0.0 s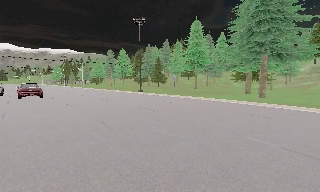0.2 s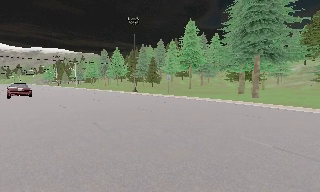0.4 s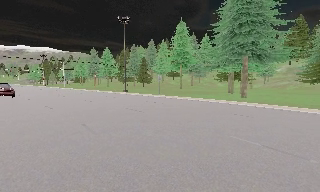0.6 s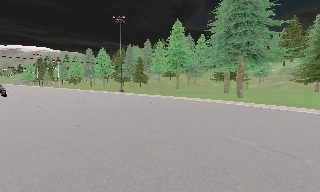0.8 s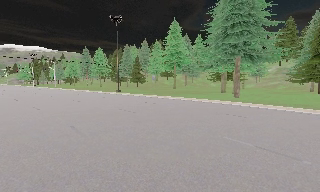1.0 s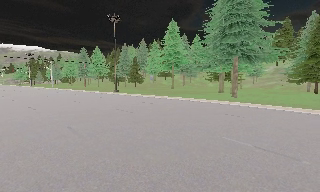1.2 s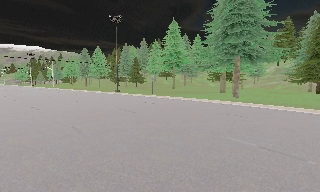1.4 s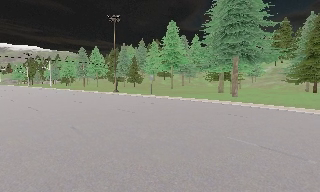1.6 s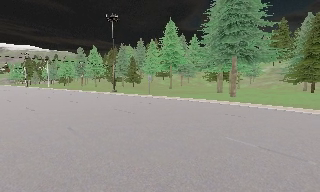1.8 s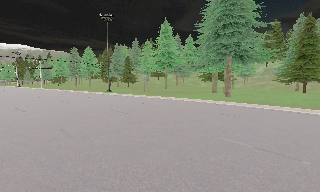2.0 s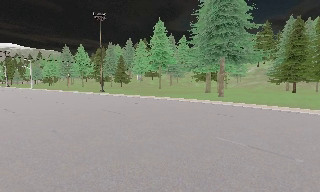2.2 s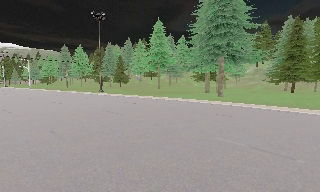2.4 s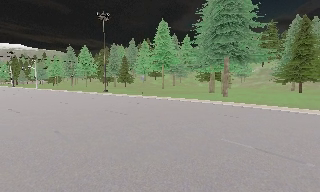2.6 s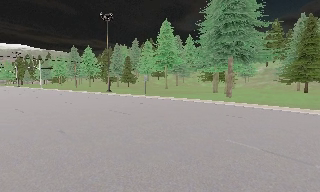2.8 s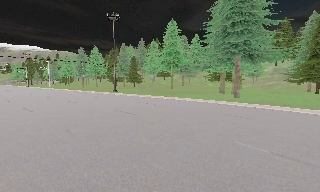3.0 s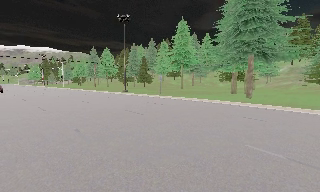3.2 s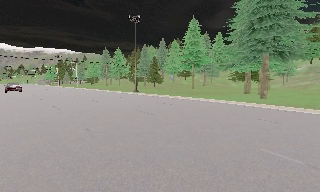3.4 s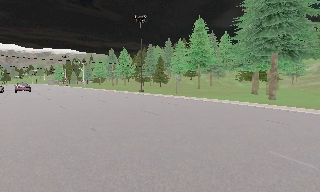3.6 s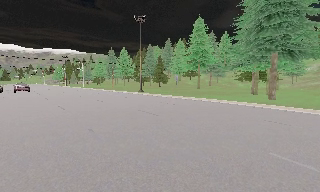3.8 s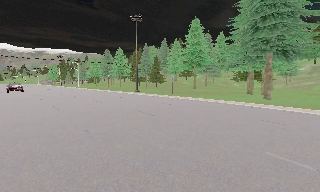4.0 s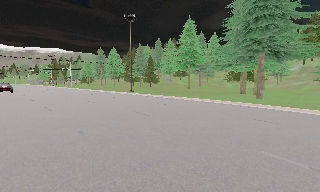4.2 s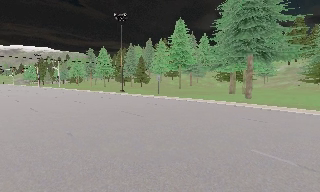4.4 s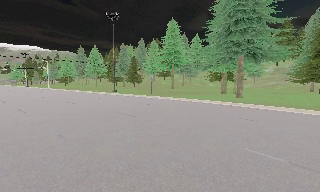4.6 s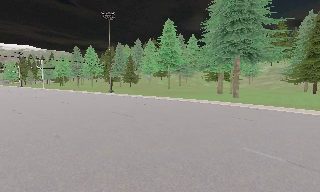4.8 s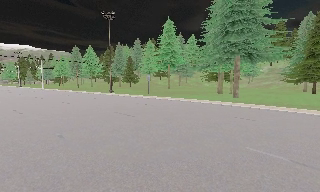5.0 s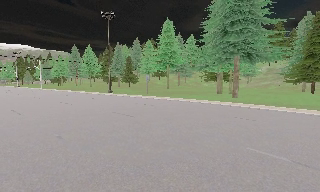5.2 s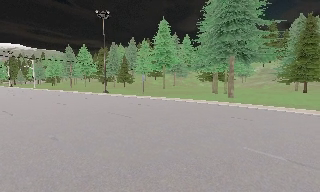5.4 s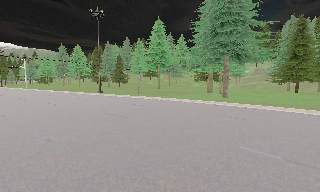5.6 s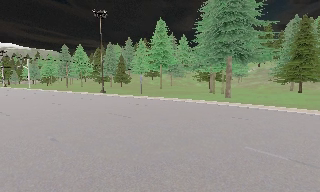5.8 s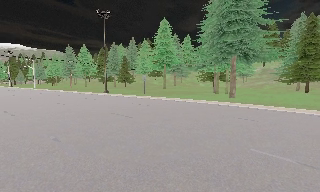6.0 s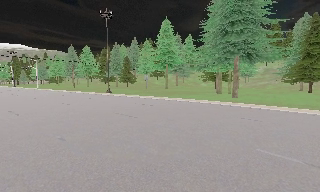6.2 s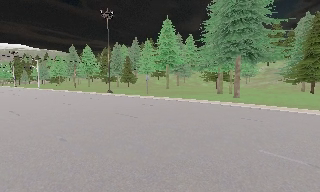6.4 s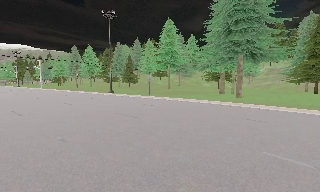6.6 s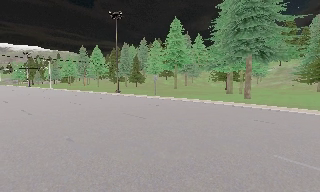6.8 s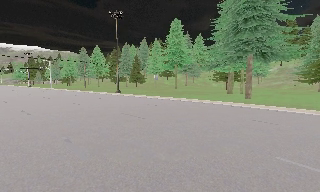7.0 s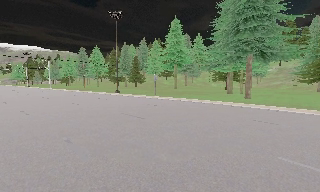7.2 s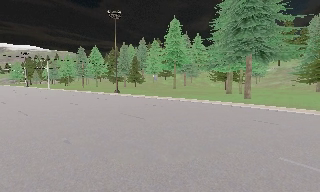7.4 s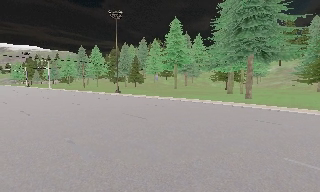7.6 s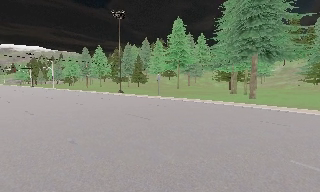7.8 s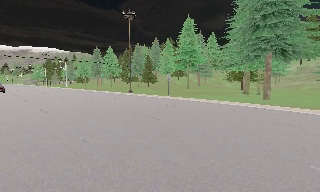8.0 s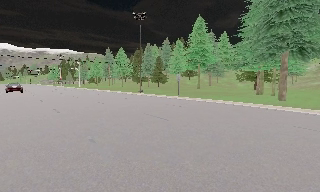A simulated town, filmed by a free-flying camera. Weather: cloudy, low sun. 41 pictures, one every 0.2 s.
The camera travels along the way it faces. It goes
forward.
0.0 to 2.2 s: The camera pans to its right, which is clockwise from overhead, by about 15 degrees. It travels forward, about 0.5 m, so what stands in front looms larger.
2.2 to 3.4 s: The camera swings to its left by about 15 degrees, and the scene slides to the right.
3.4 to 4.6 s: The scene slides to the left, as the camera pans about 10 degrees to its right.
4.6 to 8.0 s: The camera travels forward and to its left, about 1 m, so what stands in front looms larger.
The film runs forward here.
